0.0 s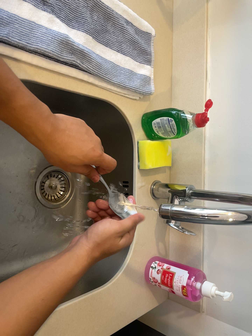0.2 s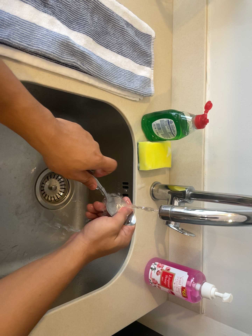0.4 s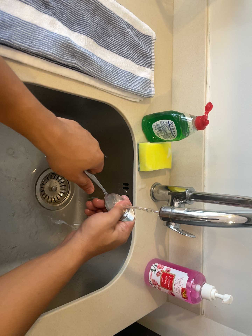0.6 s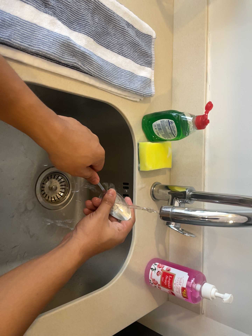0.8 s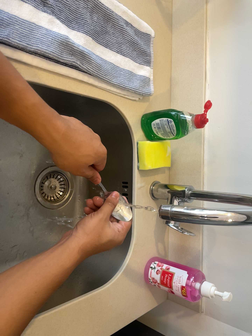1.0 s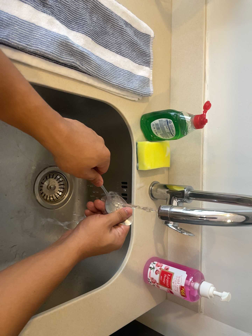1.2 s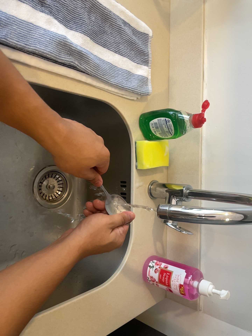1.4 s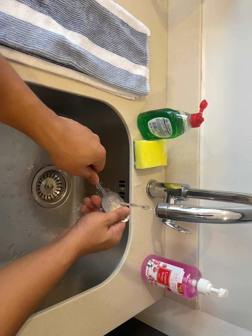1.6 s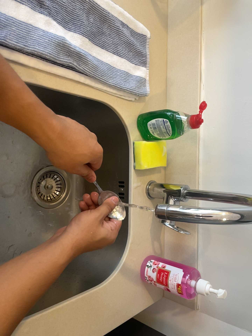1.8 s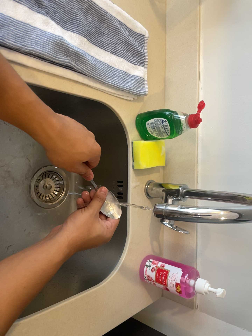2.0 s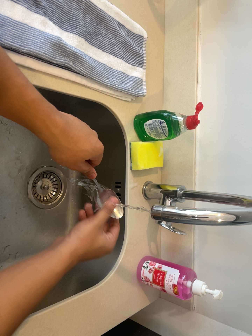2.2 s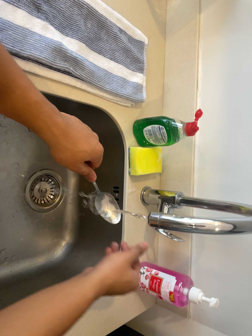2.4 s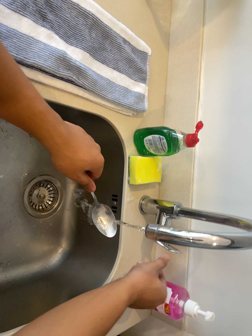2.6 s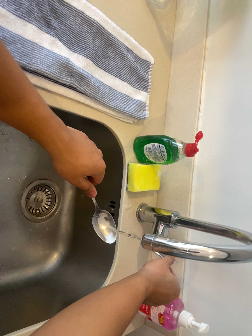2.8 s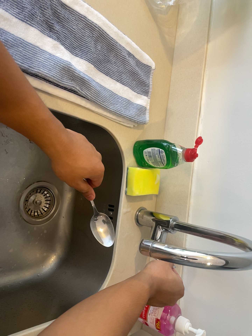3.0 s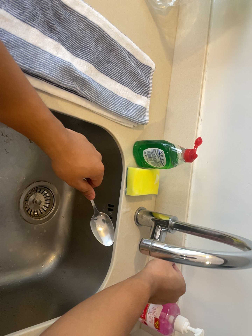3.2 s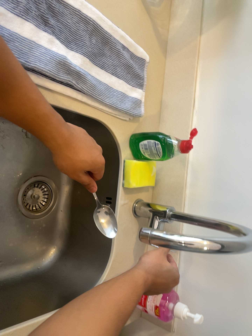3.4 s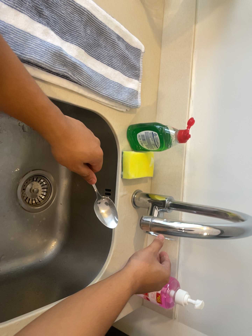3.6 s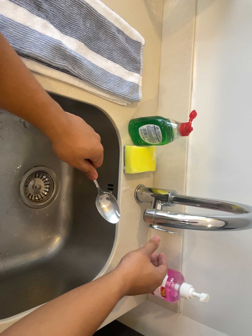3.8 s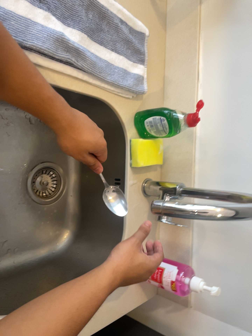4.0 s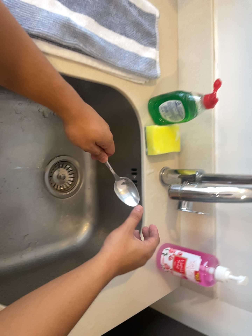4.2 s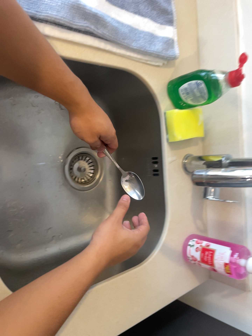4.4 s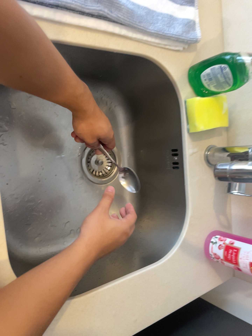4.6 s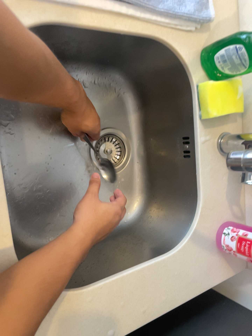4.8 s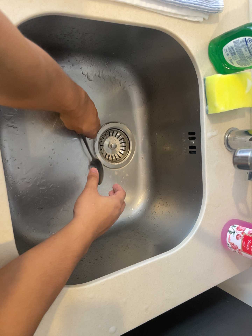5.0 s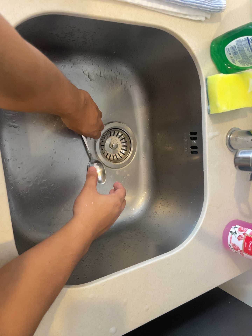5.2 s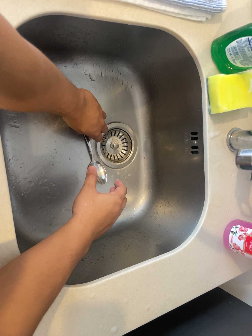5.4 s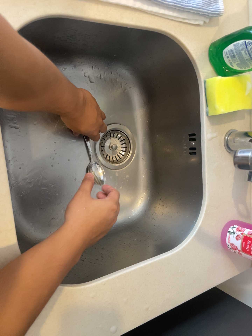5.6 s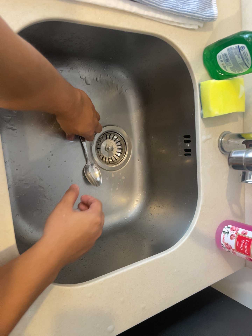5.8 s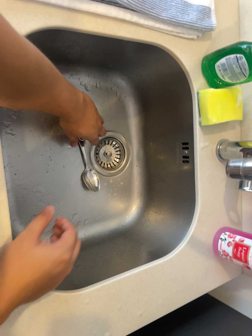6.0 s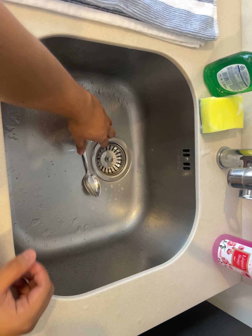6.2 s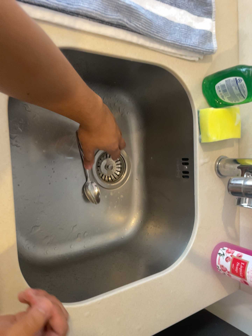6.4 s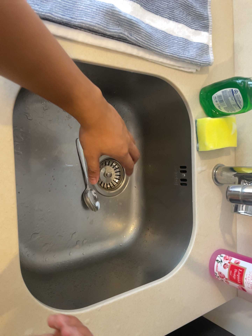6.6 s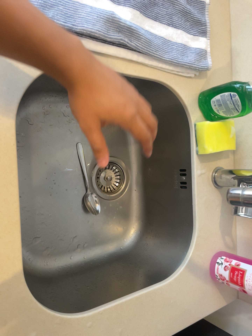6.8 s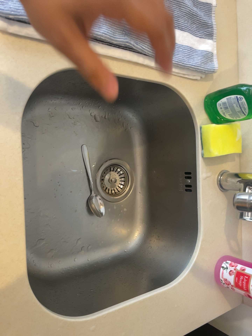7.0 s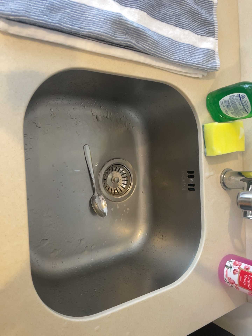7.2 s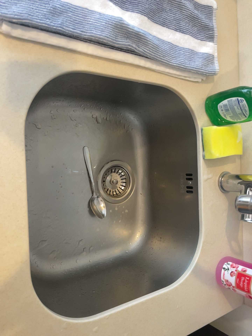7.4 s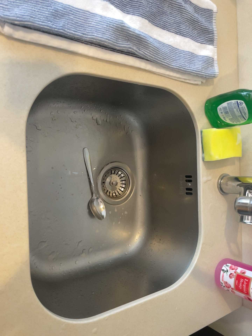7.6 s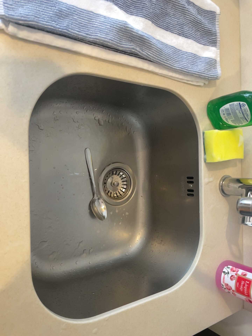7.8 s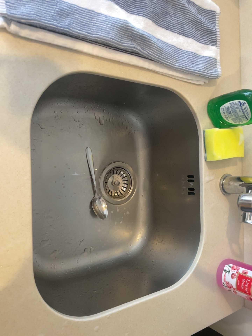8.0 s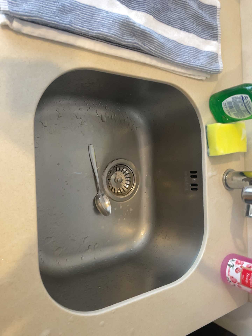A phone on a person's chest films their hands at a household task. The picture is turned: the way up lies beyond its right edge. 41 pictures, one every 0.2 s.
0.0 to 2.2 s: The camera keeps its place and its aim.
2.2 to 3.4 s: The camera shifts only a little, or ends up much as it began.
3.4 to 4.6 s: The camera pans to its left by about 20 degrees. It travels forward, about 10 cm, so what stands in front looms larger. Its aim tips toward the bottom of its view by about 10 degrees, and the scene shifts upward. It rolls about its line of sight by about 10 degrees, and the scene rotates counterclockwise.
4.6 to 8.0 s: The camera shifts only a little, or ends up much as it began.
The film runs backward here.
